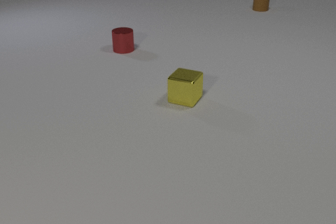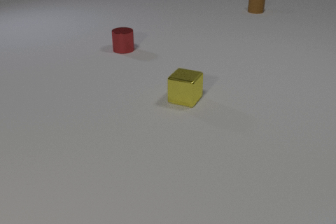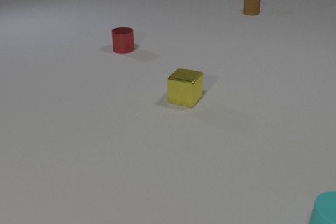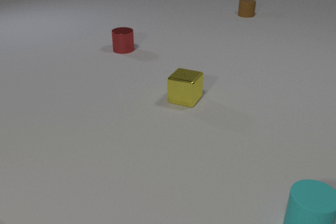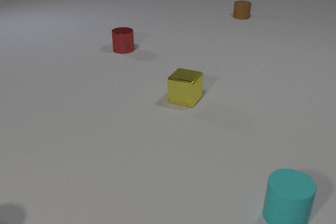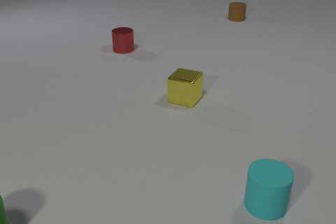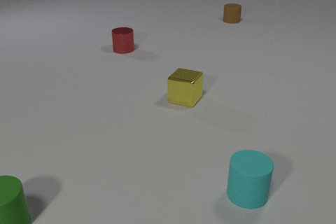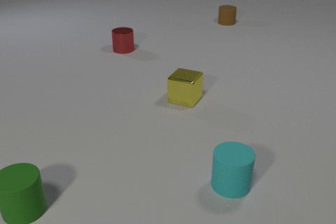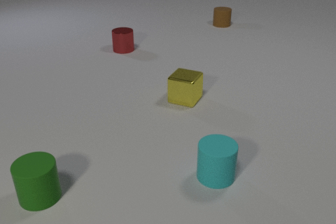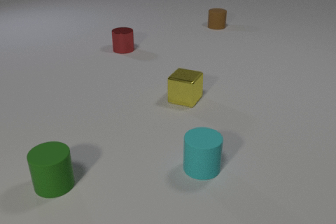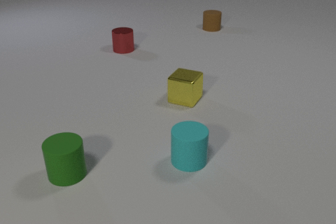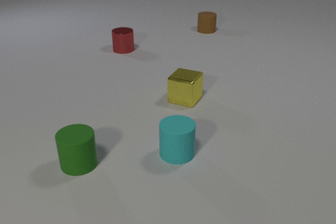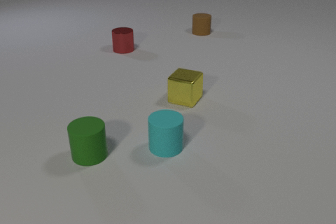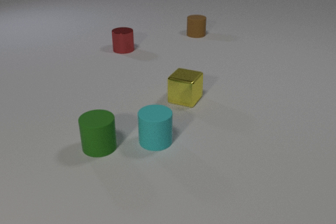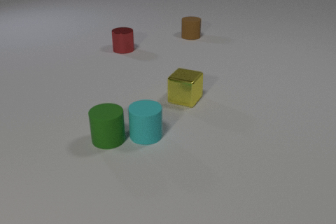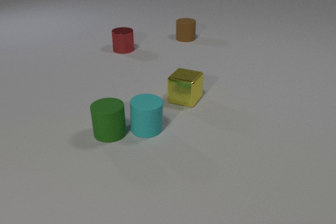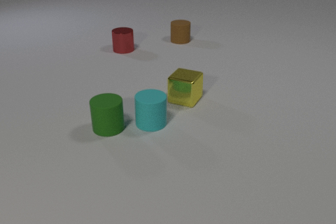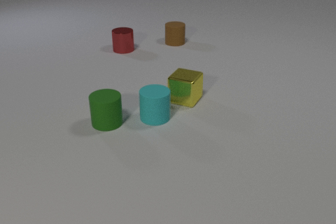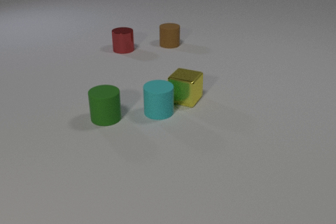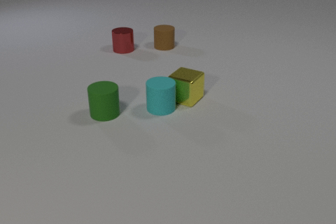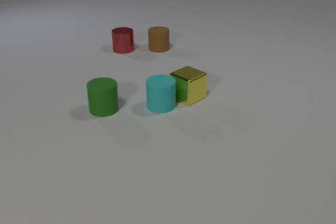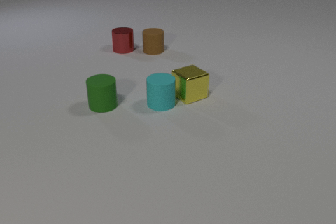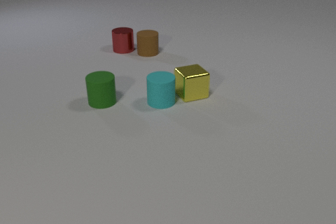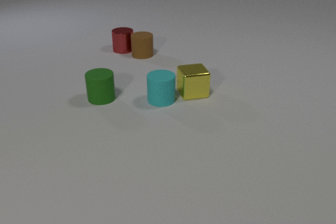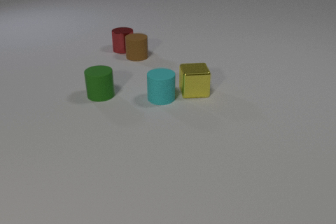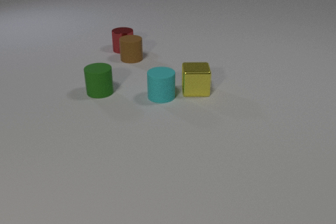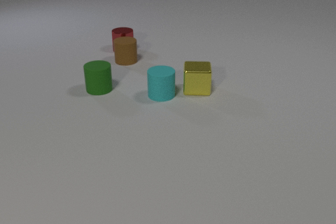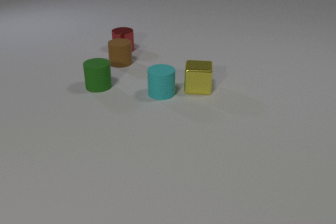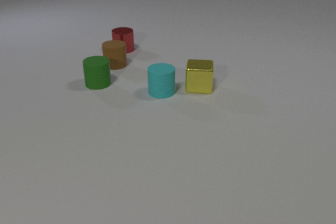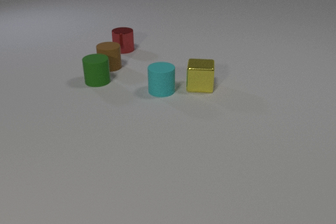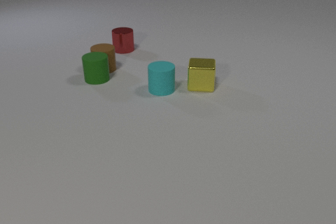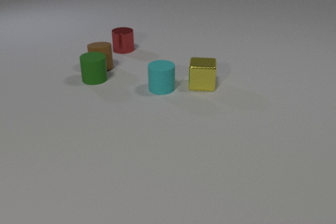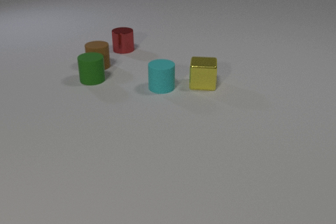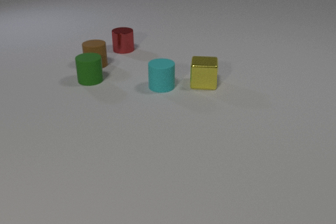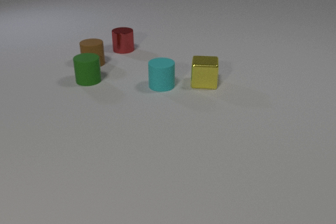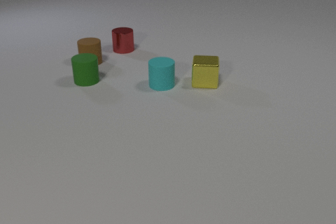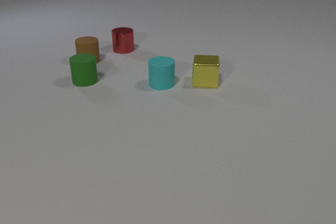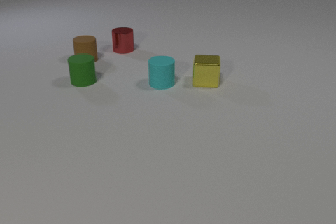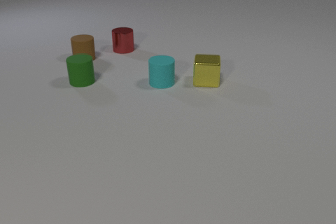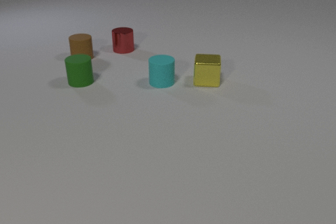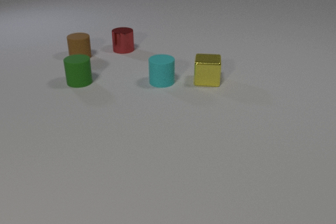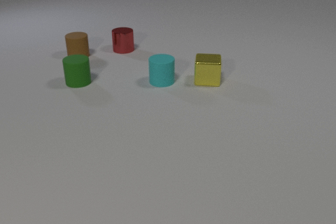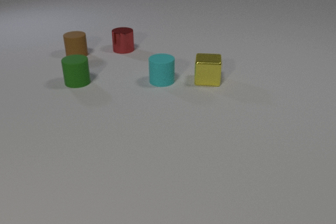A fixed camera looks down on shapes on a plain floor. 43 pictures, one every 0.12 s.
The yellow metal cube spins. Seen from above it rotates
clockwise.
The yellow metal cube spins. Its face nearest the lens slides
to the left.
0.00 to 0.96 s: The cyan rubber cylinder comes in at the right edge, slides to the left and away from the camera. The green rubber cylinder comes in at the left edge, slides to the right and away from the camera. The brown rubber cylinder slides toward the camera and to the left.
0.96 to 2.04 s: The cyan rubber cylinder slides away from the camera and to the left. The green rubber cylinder slides away from the camera and to the right. The brown rubber cylinder slides toward the camera and to the left. The cyan rubber cylinder and the green rubber cylinder collide.
2.04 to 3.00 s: The cyan rubber cylinder slides away from the camera. The green rubber cylinder slides away from the camera. The brown rubber cylinder slides toward the camera and to the left. The yellow metal cube slides away from the camera and to the right, spins so that its near face slides to the left, clockwise seen from above. The cyan rubber cylinder and the yellow metal cube collide.
3.00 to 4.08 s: The cyan rubber cylinder slides away from the camera. The green rubber cylinder slides away from the camera. The brown rubber cylinder slides to the left. The yellow metal cube slides away from the camera and to the right. The green rubber cylinder and the brown rubber cylinder collide.
4.08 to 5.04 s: The cyan rubber cylinder slides away from the camera. The green rubber cylinder slides to the left. The brown rubber cylinder slides away from the camera and to the left. The yellow metal cube slides away from the camera.
How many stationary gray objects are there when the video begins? 0.
What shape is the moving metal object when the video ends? cube.
How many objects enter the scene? 2.
